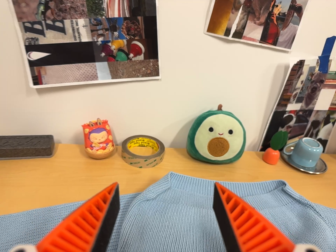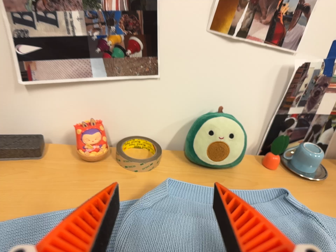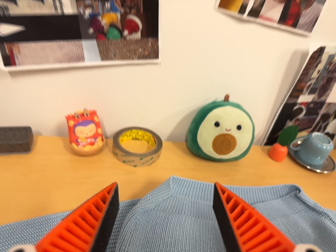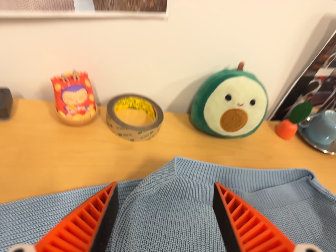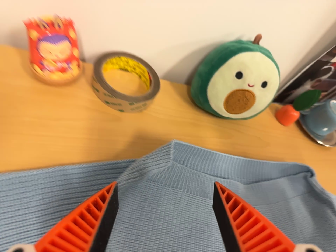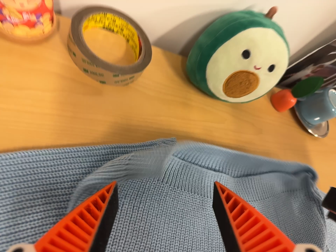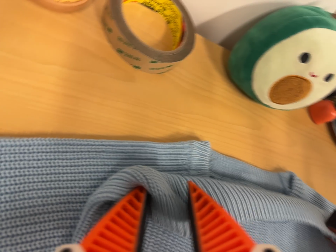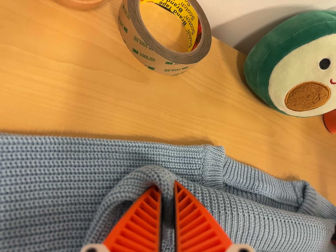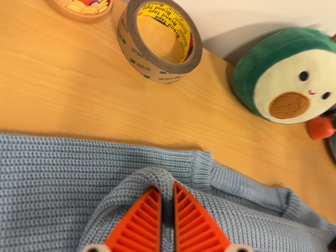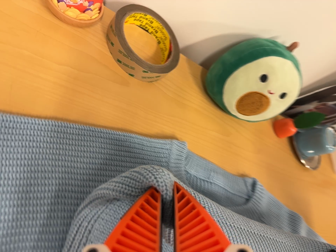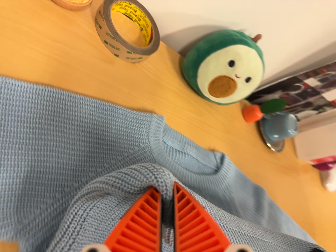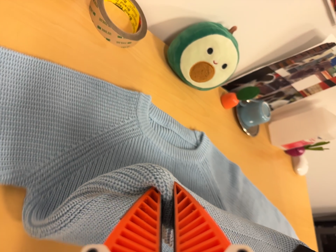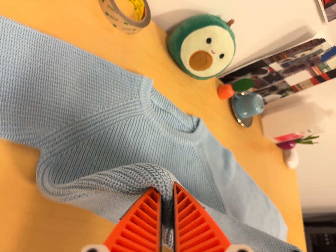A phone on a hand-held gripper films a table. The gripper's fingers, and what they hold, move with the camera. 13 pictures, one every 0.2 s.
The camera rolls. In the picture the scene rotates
clockwise.
0.0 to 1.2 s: The camera pans to its right by about 15 degrees. It travels forward, toward the top of its view and to its left, about 32 cm. Its aim tips toward the bottom of its view by about 35 degrees. It rolls about its line of sight by about 25 degrees, and the scene rotates clockwise.
1.2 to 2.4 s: The scene slides to the left, as the camera pans about 15 degrees to its right. It travels backward and toward the bottom of its view, about 22 cm, so what stands in front gets smaller.
The film runs backward here.
